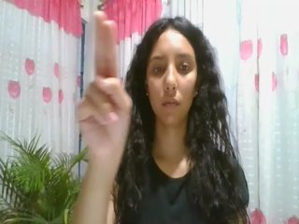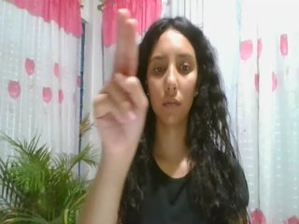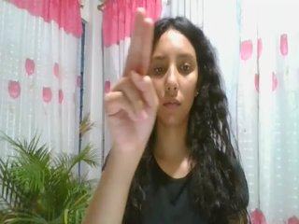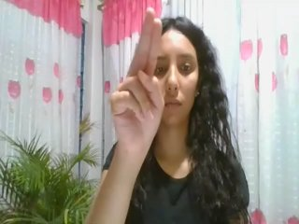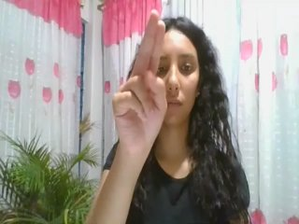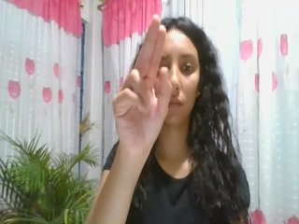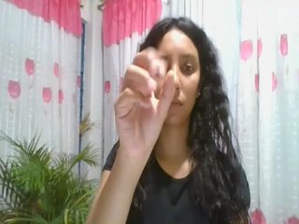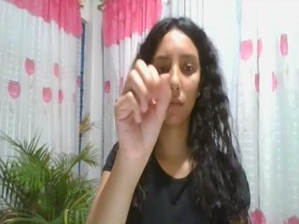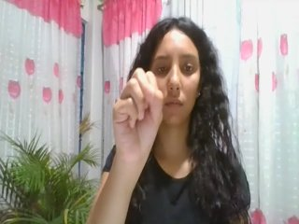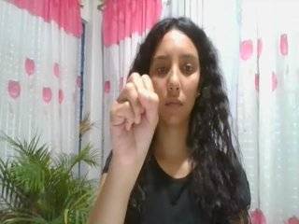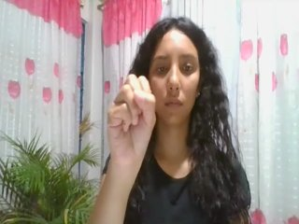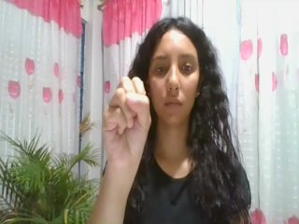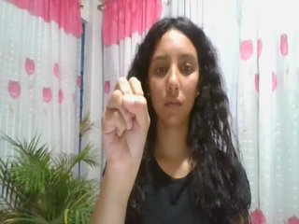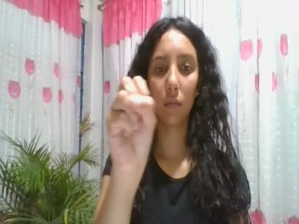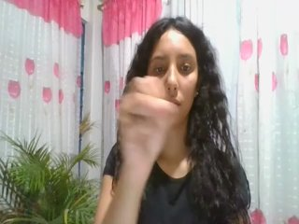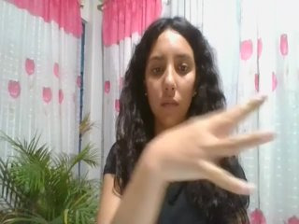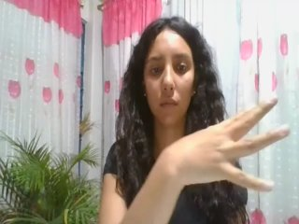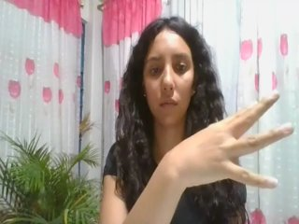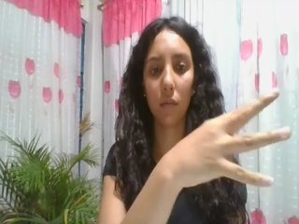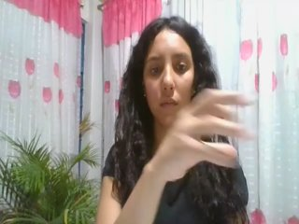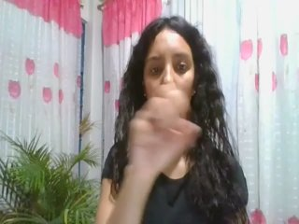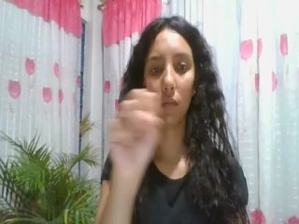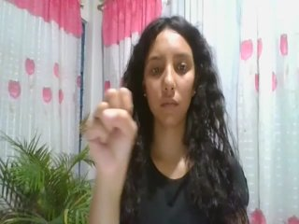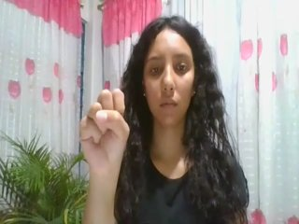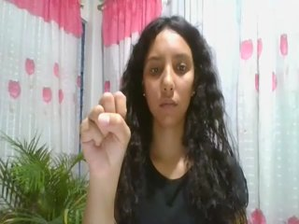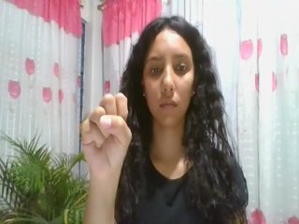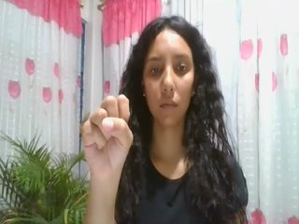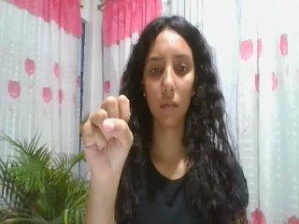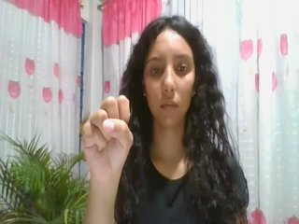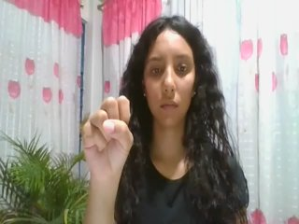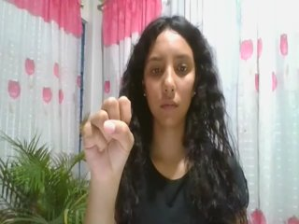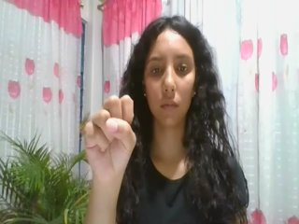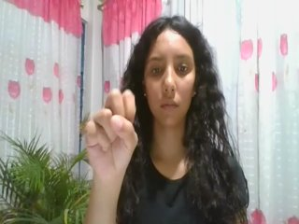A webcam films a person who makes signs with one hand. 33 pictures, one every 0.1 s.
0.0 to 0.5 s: Pointing with two fingers.
0.6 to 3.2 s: On the screen the hand sweeps to the right. The name of the sign: Throw left.
